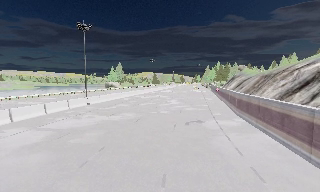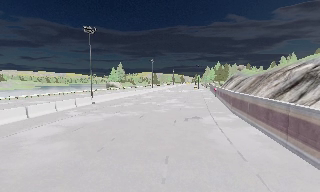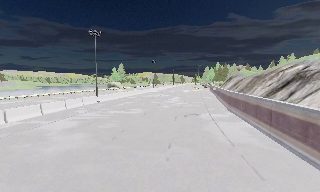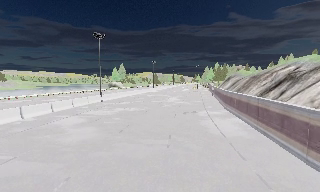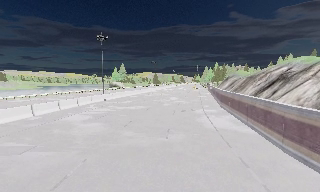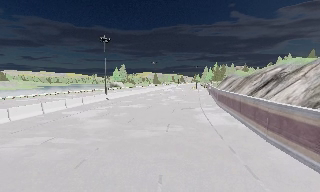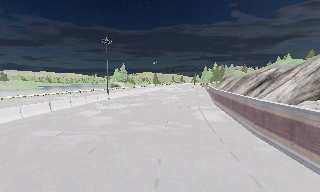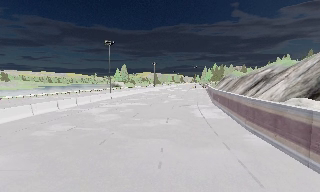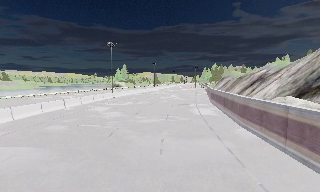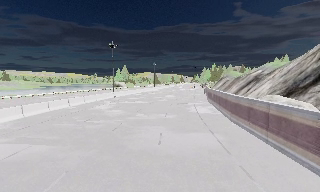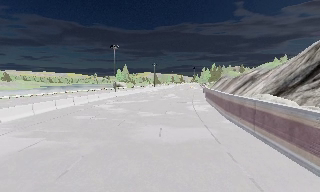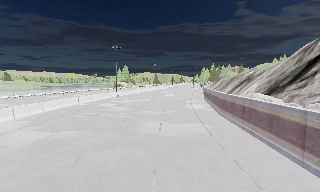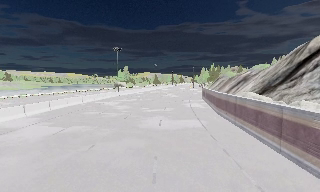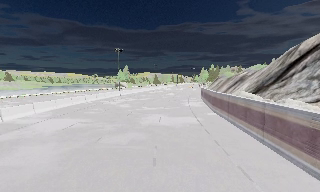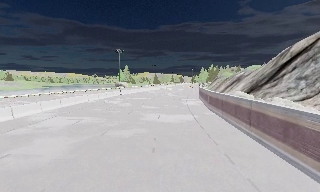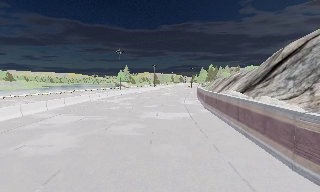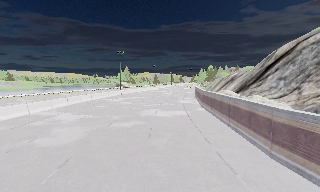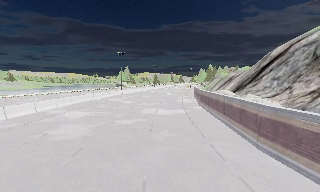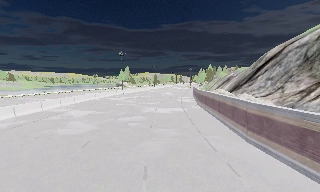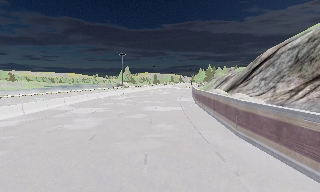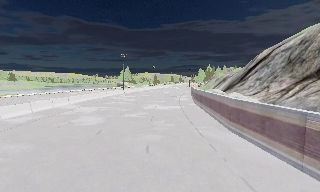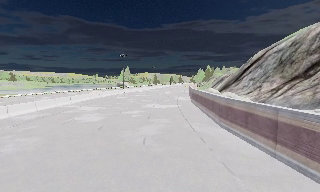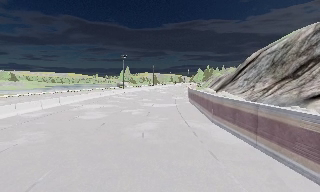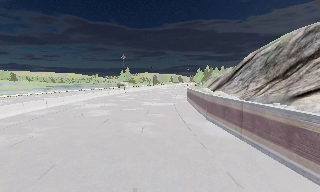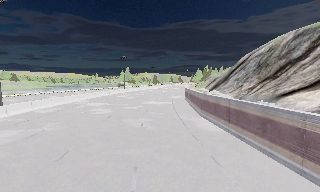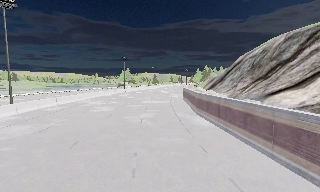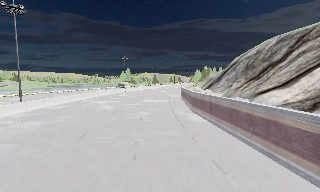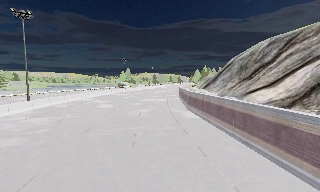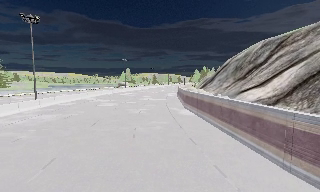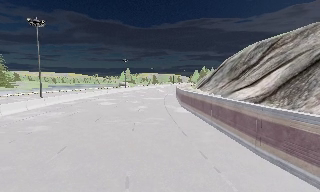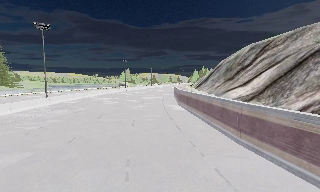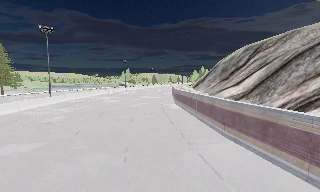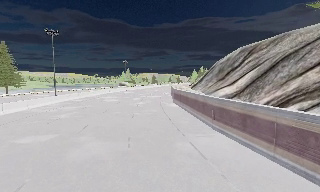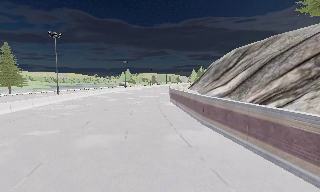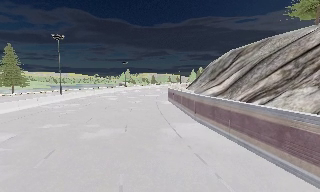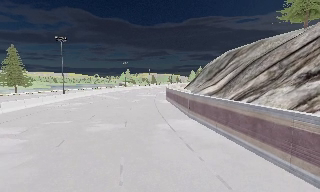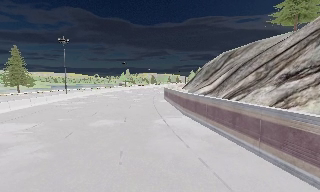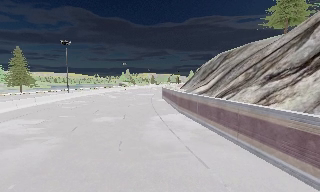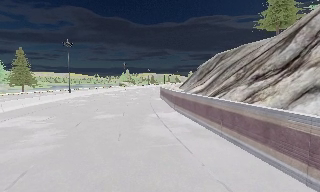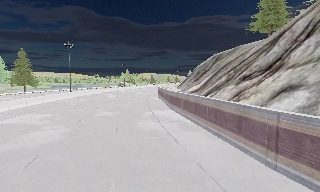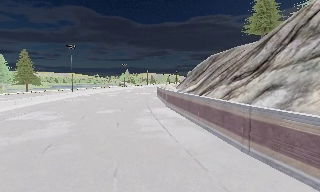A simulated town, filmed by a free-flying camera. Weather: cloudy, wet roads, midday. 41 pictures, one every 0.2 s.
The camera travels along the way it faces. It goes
backward.
0.0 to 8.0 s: The camera travels backward, about 50 m, so what stands in front gets smaller.
The film runs backward here.
